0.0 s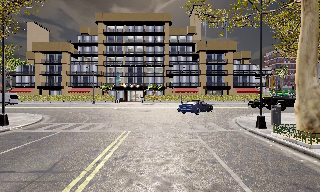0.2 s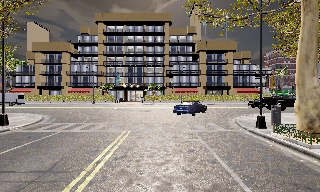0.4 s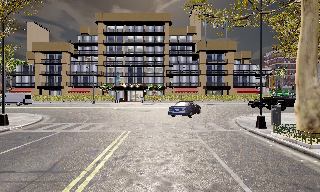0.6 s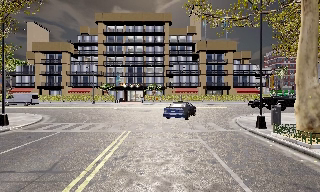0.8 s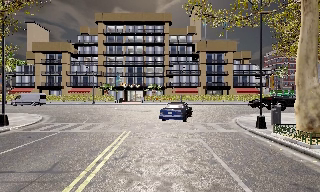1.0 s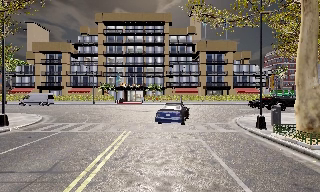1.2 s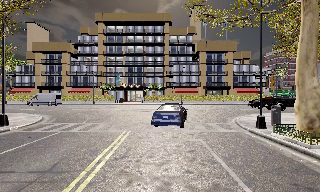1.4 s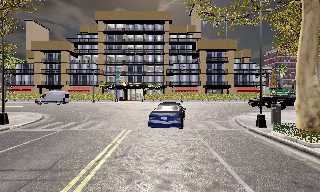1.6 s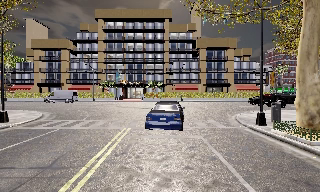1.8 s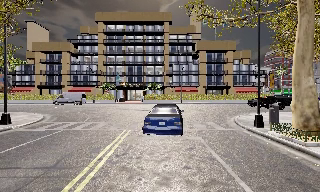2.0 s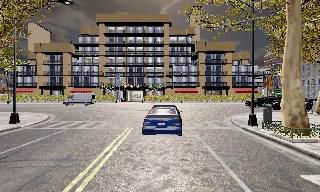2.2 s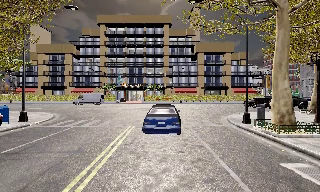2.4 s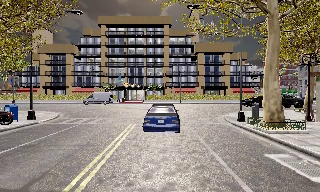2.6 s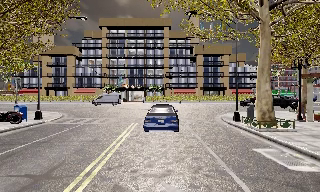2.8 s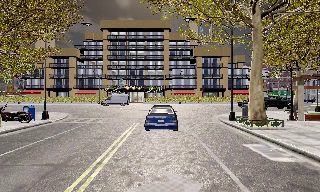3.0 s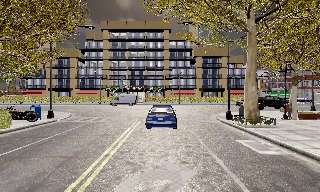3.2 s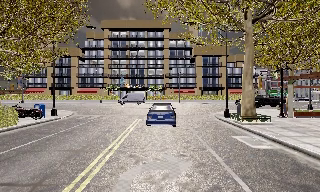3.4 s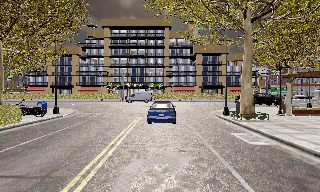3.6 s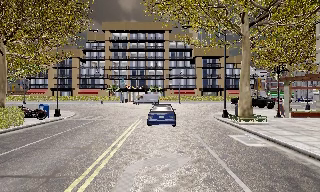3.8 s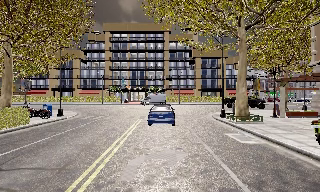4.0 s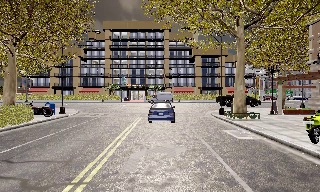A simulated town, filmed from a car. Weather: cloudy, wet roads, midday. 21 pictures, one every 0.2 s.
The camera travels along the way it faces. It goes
backward.
0.0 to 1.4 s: The camera keeps its place and its aim.
1.4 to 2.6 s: The camera travels backward, about 2.5 m, so what stands in front gets smaller. It gains speed.
2.6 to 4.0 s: The camera travels backward, about 3 m, so what stands in front gets smaller. It loses speed.
The film runs backward here.
